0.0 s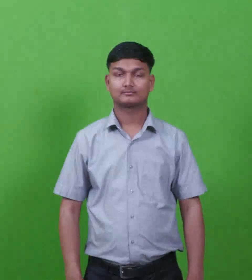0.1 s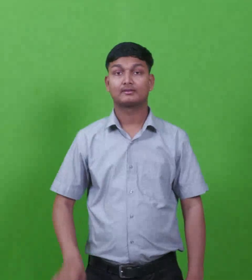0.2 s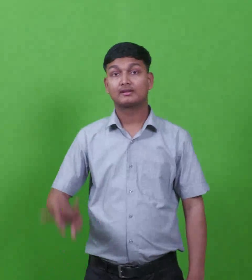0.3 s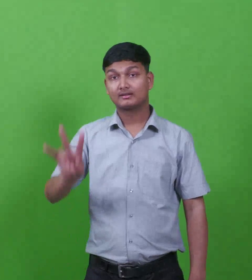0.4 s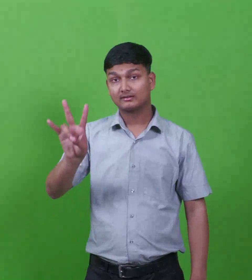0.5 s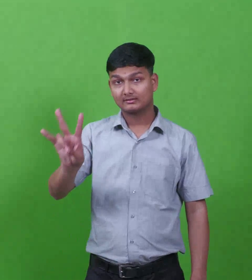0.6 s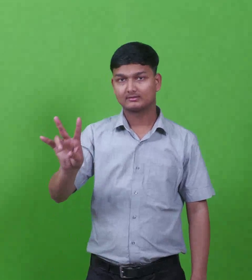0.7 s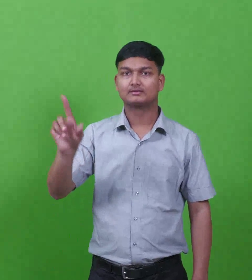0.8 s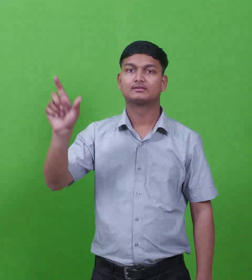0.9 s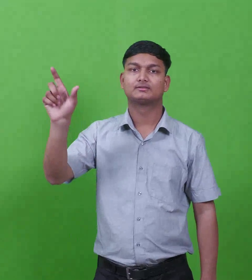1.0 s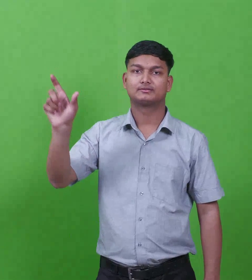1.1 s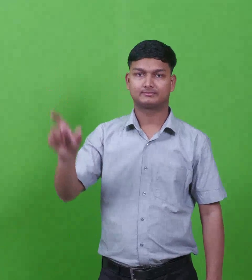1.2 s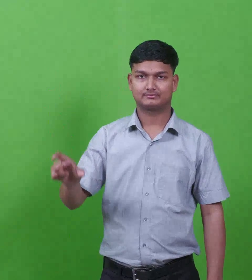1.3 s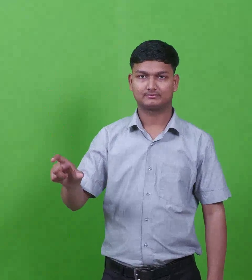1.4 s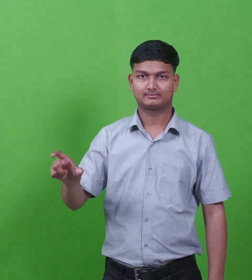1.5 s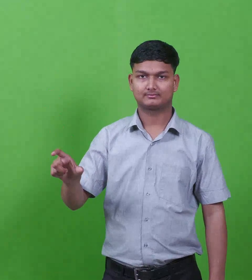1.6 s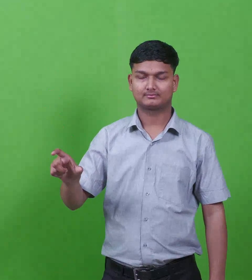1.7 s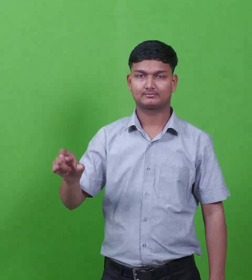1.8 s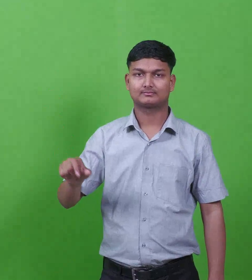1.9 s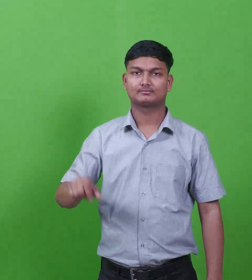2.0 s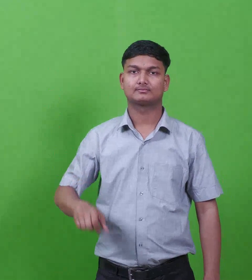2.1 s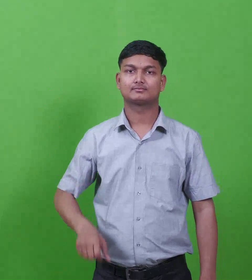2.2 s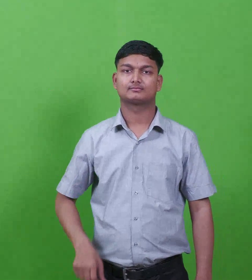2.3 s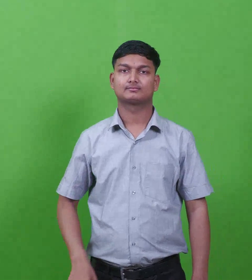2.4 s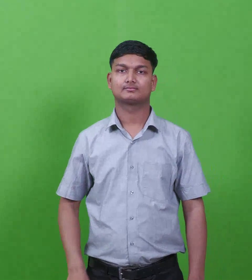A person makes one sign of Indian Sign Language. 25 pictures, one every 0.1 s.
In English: herod-(mark-6)
